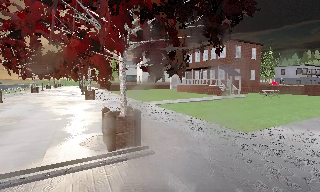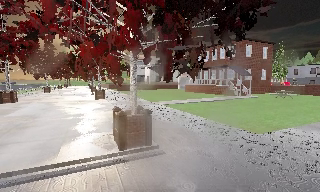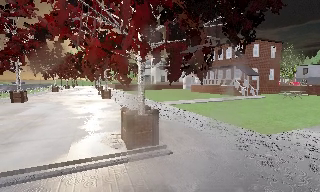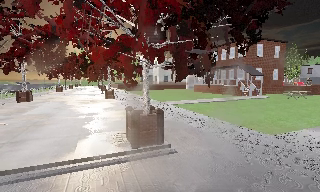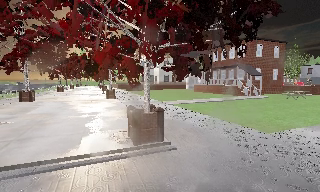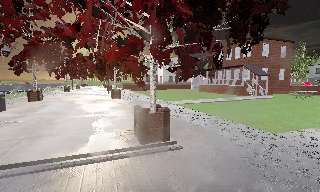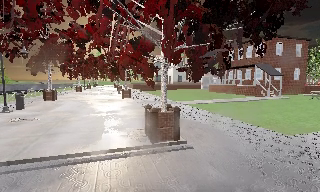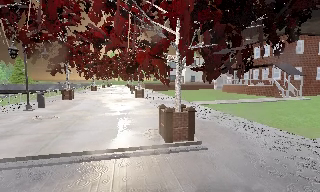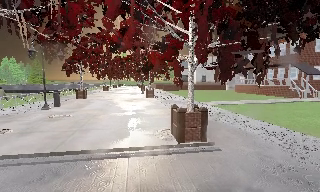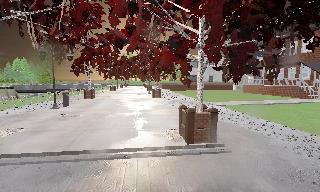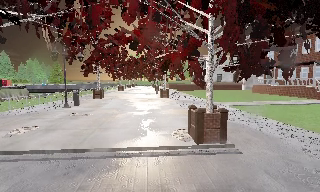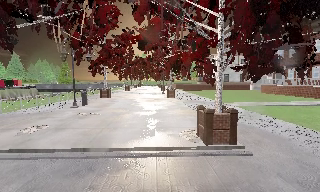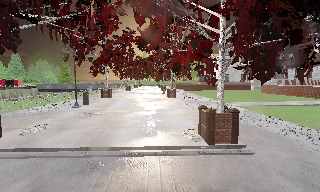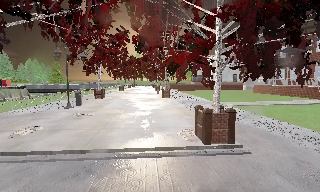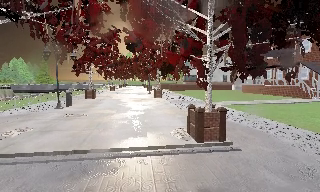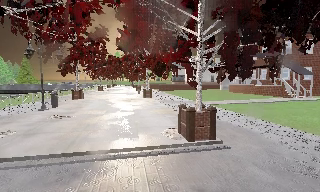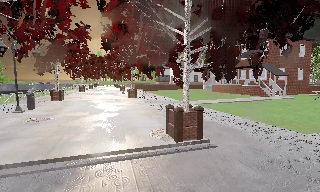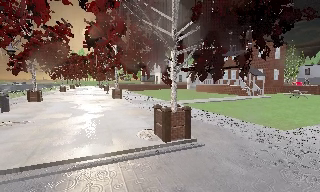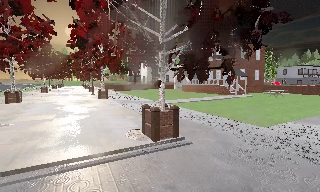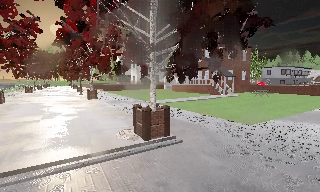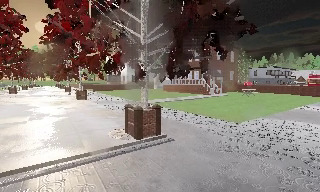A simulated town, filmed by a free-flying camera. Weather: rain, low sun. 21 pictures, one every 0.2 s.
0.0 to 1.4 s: The camera pans to its left, which is counterclockwise from overhead, by about 15 degrees.
1.4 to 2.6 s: The camera shifts only a little, or ends up much as it began.
2.6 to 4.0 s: The scene slides to the left, as the camera pans about 30 degrees to its right.
The film runs forward here.
